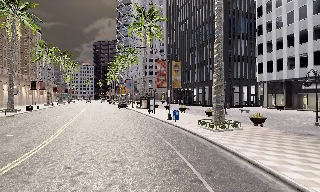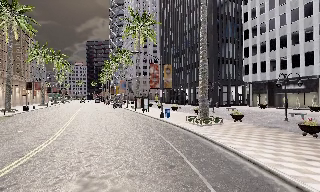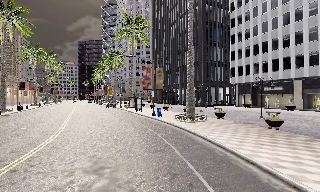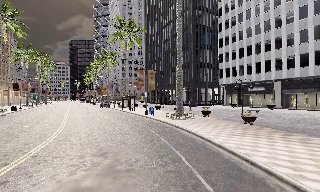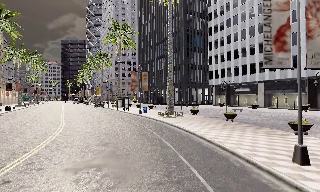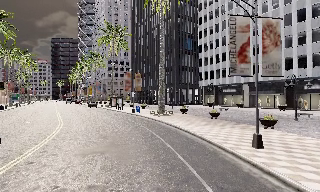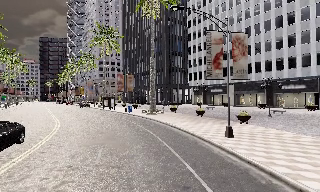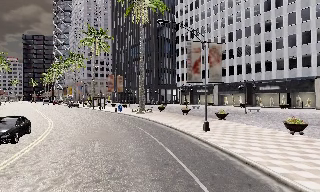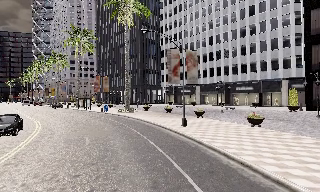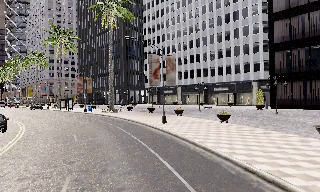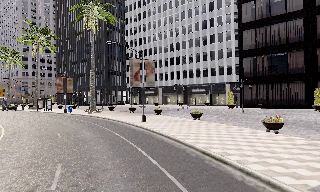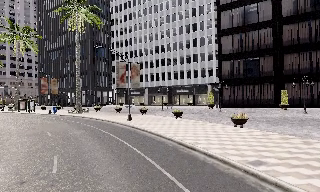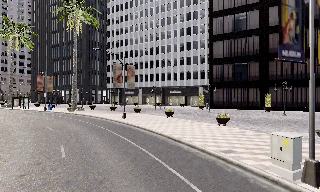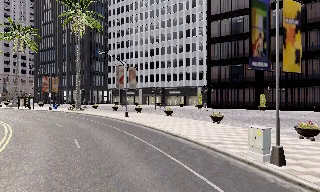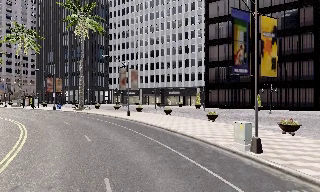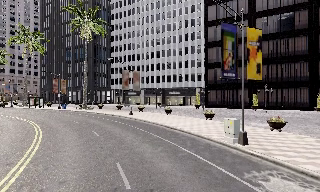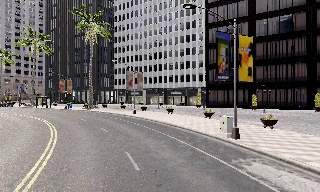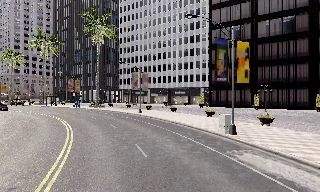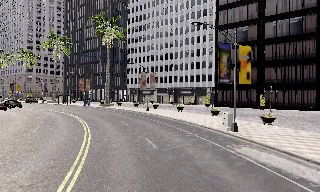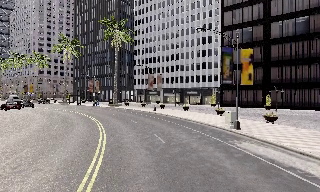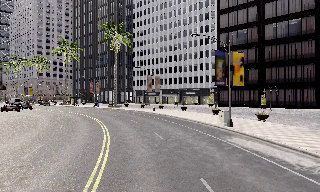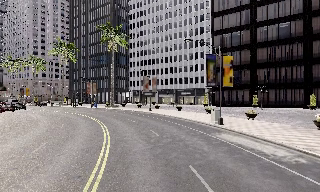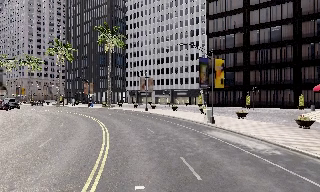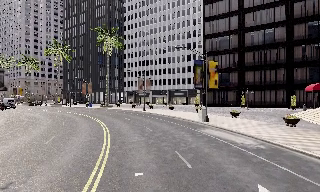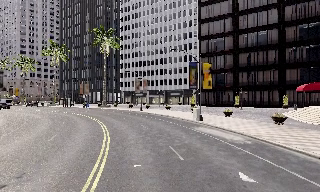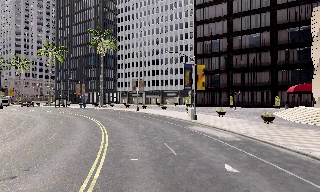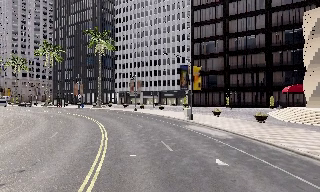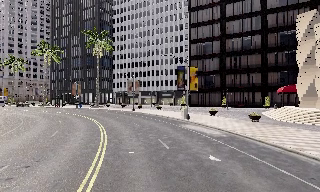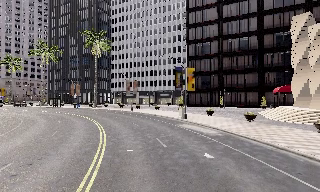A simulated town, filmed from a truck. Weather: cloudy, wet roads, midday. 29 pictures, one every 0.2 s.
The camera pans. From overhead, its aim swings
clockwise.
The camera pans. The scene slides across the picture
to the left.
0.0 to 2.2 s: The scene slides to the left, as the camera pans about 40 degrees to its right. It travels backward, about 18 m.
2.2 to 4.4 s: The camera travels backward, about 13 m, so what stands in front gets smaller.
4.4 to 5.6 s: The camera travels backward, about 3.5 m, so what stands in front gets smaller. It loses speed.
The film runs backward here.
